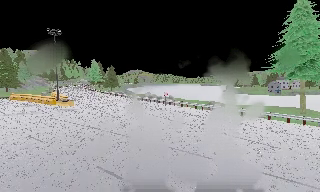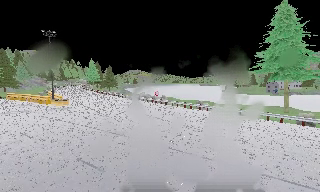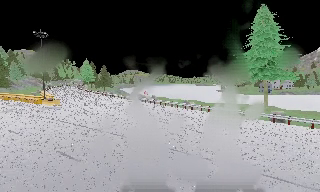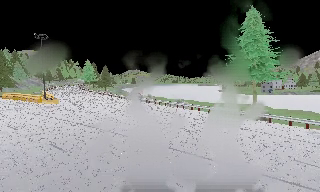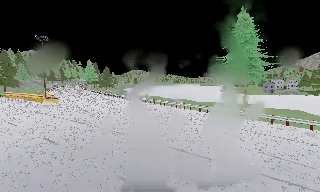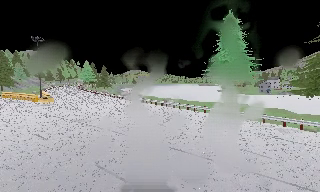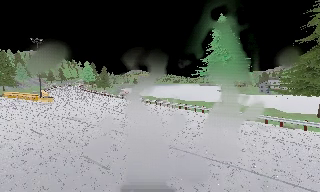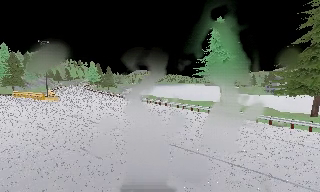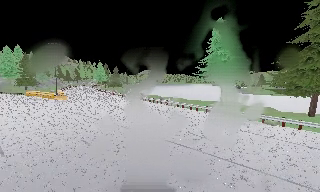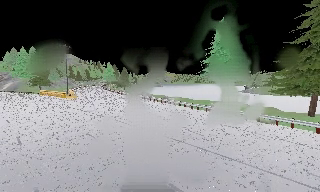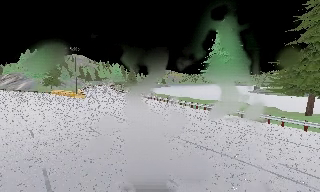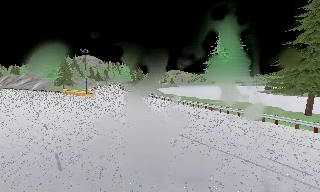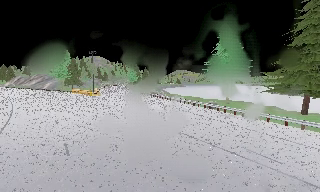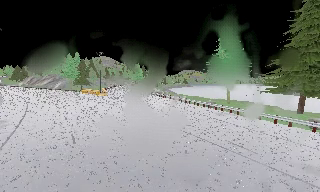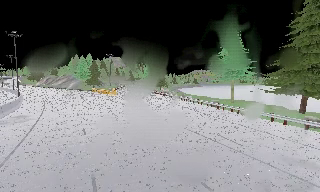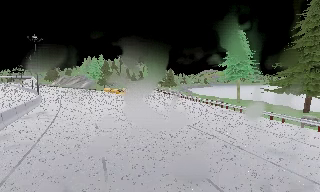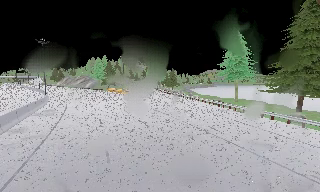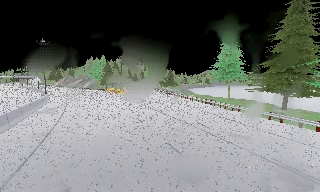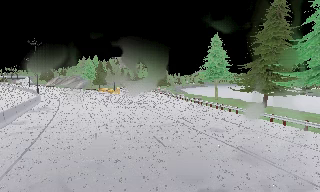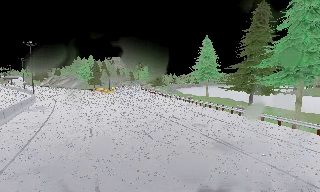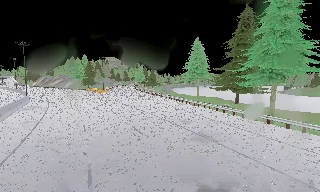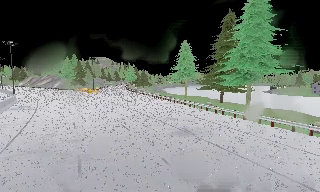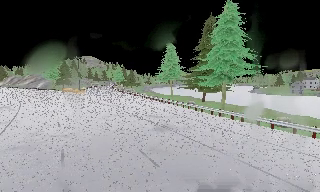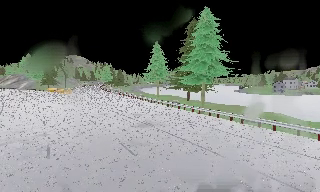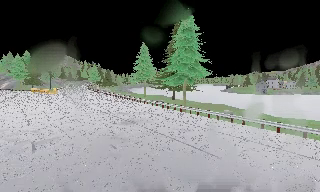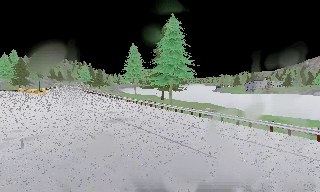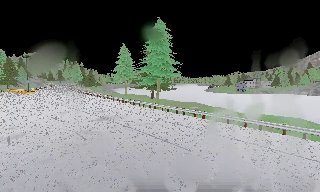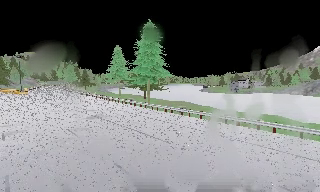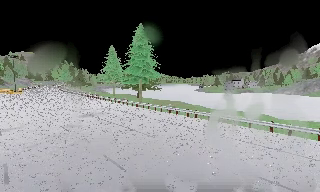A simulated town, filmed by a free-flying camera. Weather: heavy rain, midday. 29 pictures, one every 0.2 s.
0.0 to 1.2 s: The camera travels to its right and backward, about 9 m, so close, fixed things drift to the left.
1.2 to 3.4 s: The camera pans to its left, which is counterclockwise from overhead, by about 25 degrees. It travels backward and to its right, about 15 m, so what stands in front gets smaller.
3.4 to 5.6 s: The camera swings to its right by about 30 degrees, and the scene slides to the left. It travels backward and to its right, about 13 m, so what stands in front gets smaller.
The film runs backward here.
